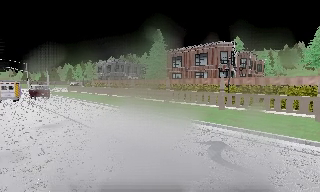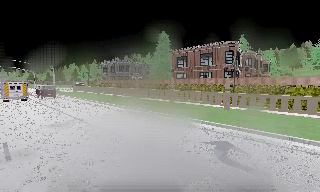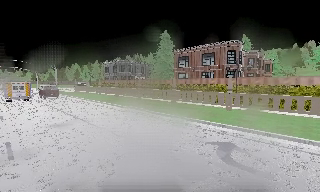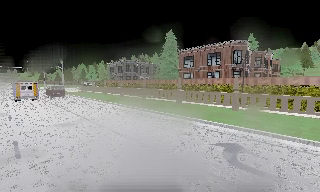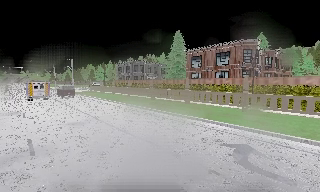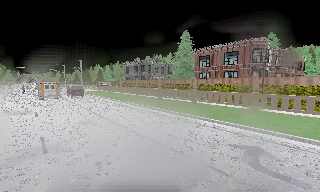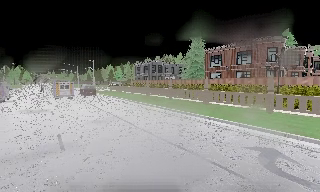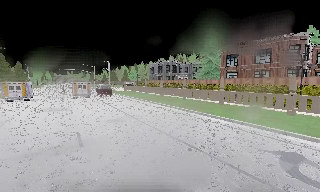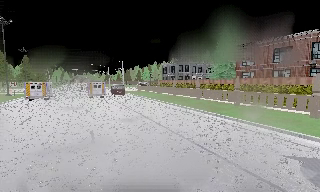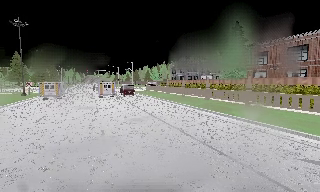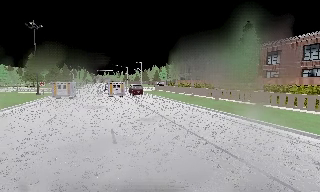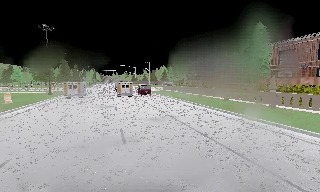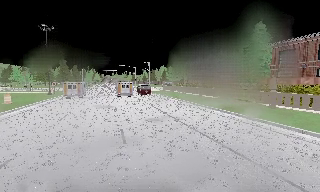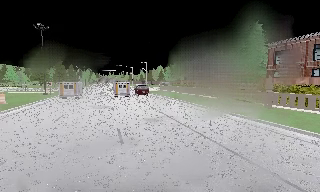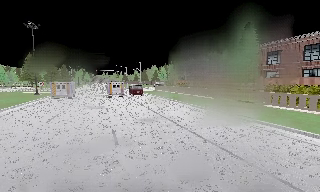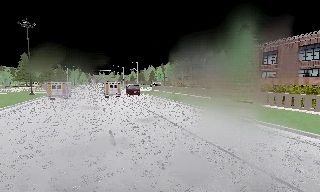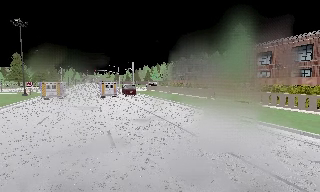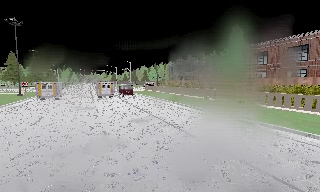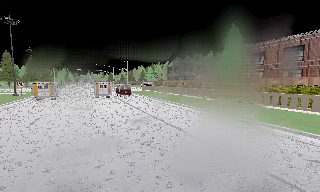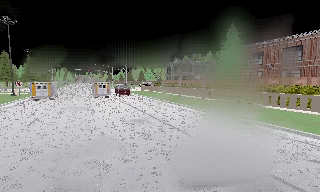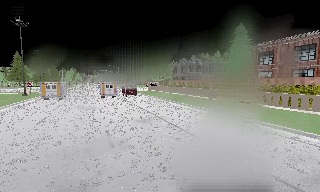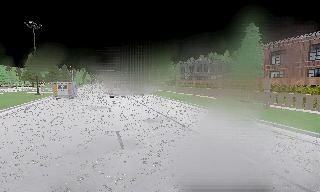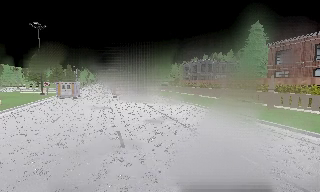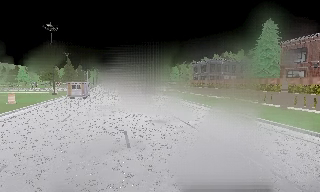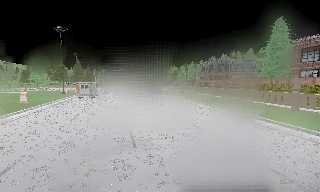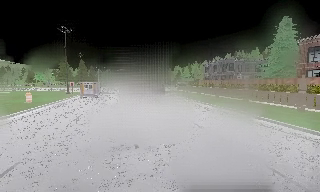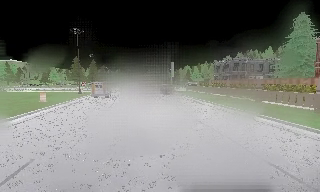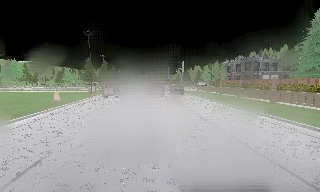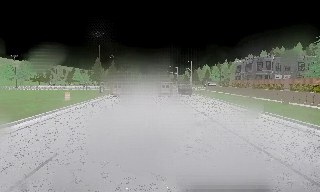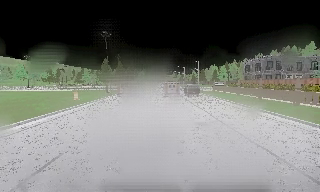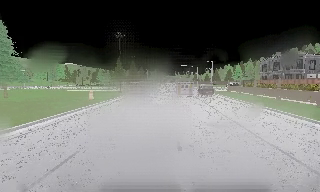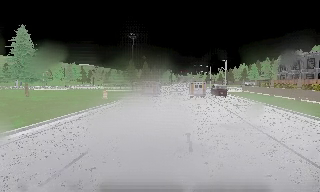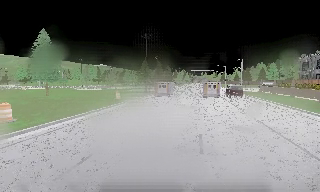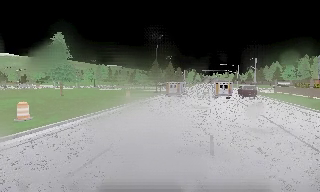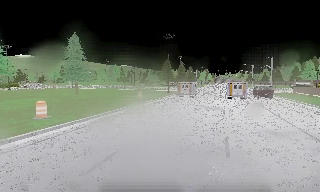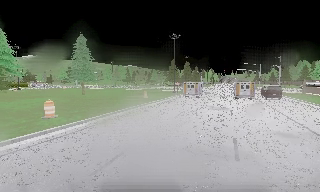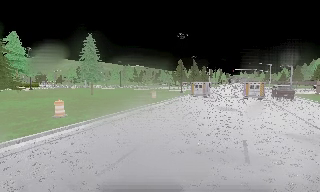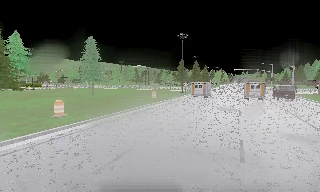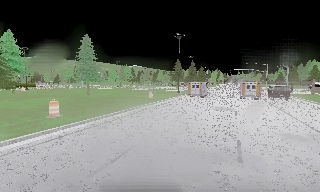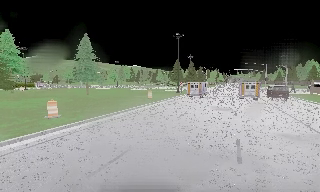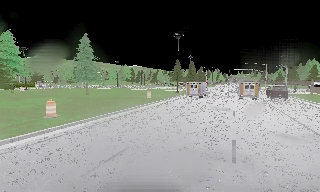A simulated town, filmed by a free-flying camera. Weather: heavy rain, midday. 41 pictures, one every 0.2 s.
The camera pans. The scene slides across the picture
to the right.
The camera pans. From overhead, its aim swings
counterclockwise.
0.0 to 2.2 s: The camera swings to its left by about 30 degrees, and the scene slides to the right. It travels to its left, about 0.5 m, so close, fixed things drift to the right.
2.2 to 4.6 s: The camera shifts only a little, or ends up much as it began.
4.6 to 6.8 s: The camera pans to its left, which is counterclockwise from overhead, by about 35 degrees.
6.8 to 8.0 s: The camera shifts only a little, or ends up much as it began.
The film runs forward here.
